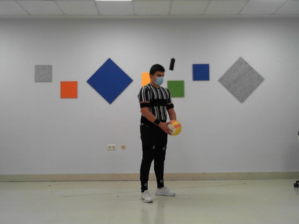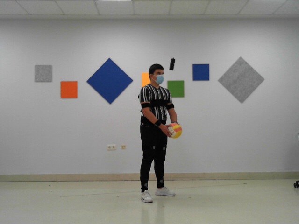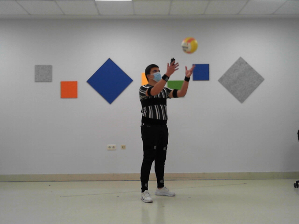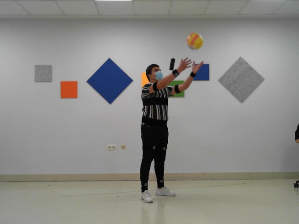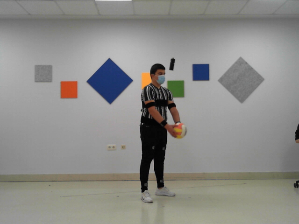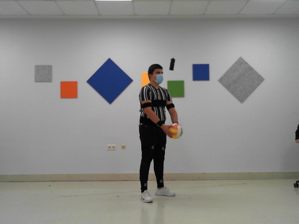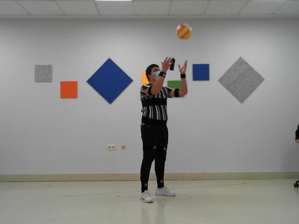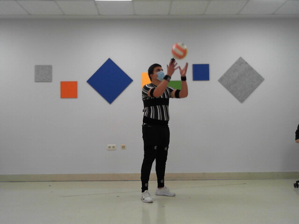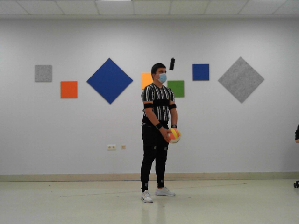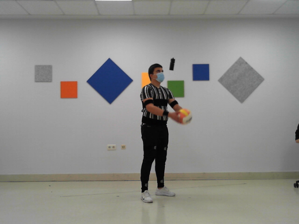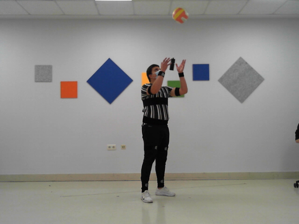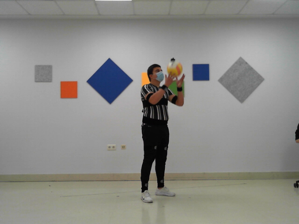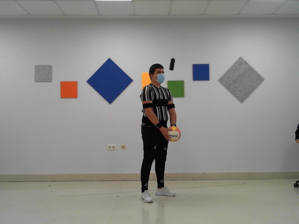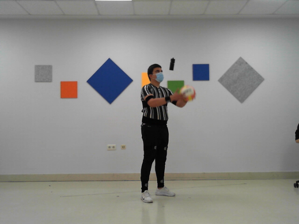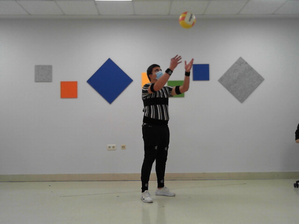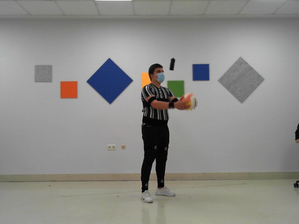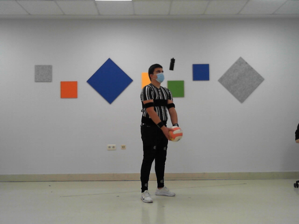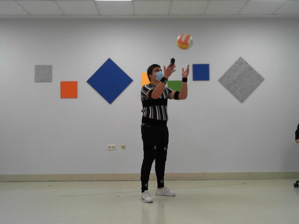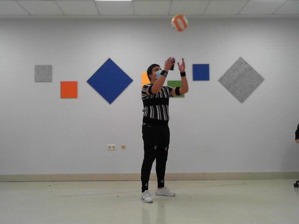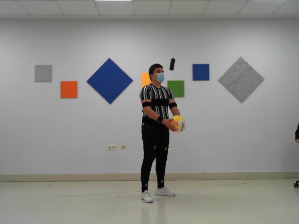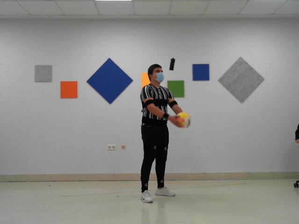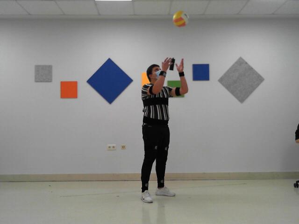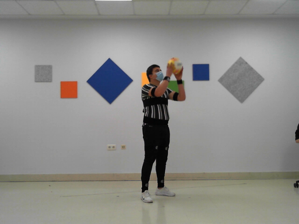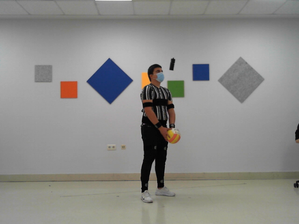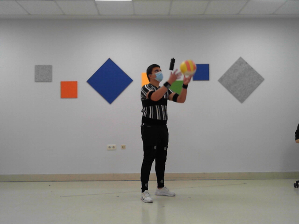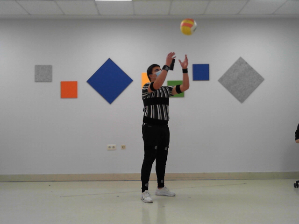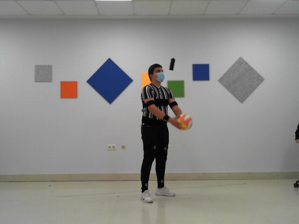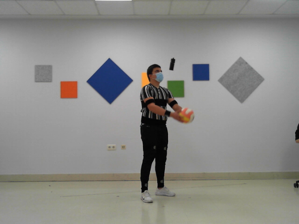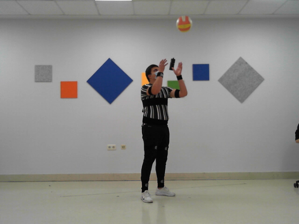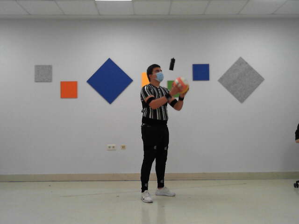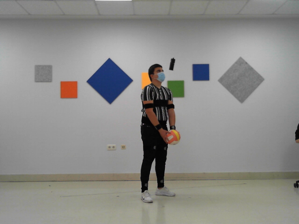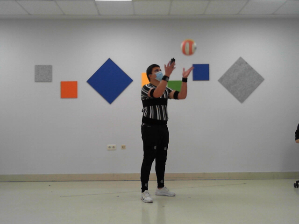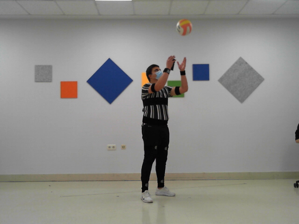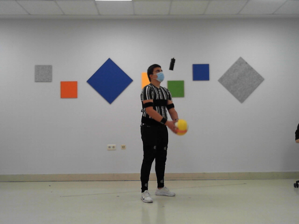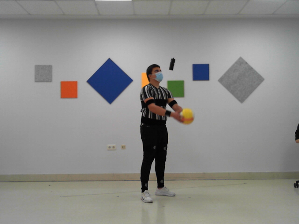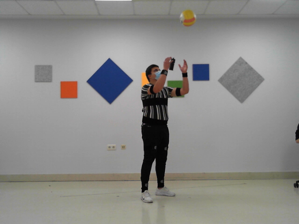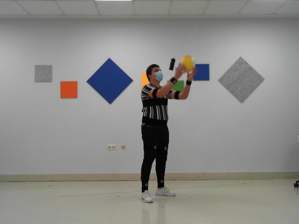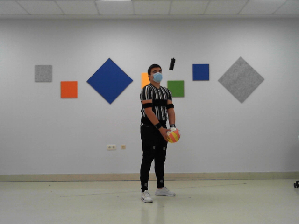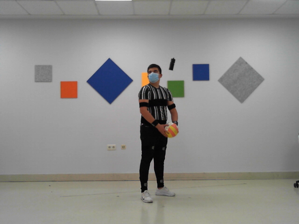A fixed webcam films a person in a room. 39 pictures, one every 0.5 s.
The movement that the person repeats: Throw up a ball and catch it.
